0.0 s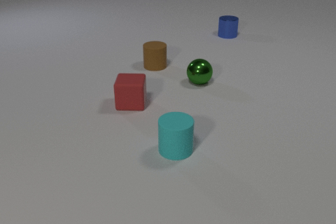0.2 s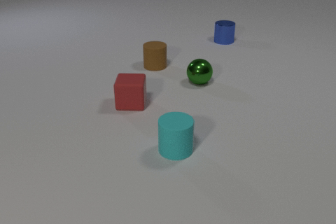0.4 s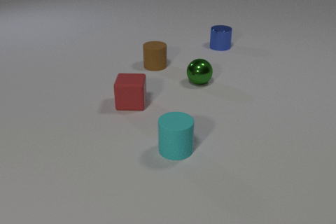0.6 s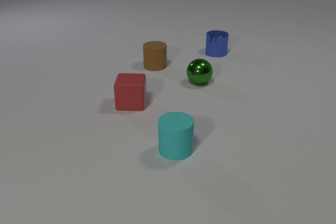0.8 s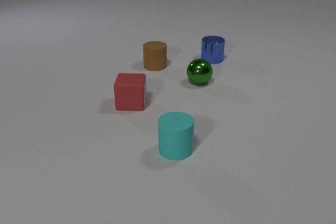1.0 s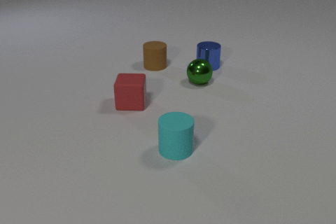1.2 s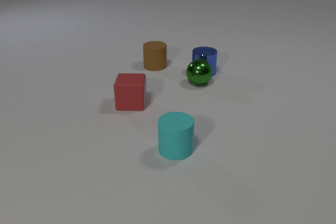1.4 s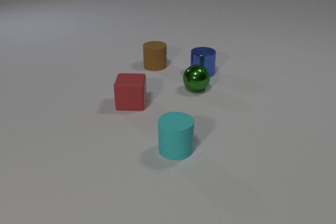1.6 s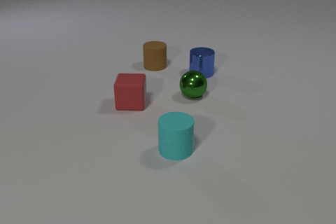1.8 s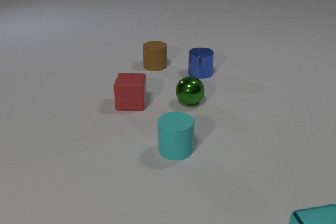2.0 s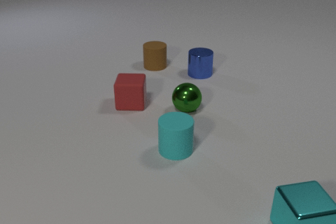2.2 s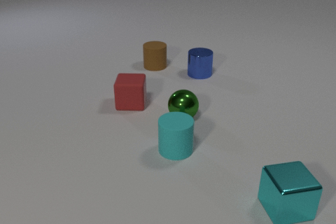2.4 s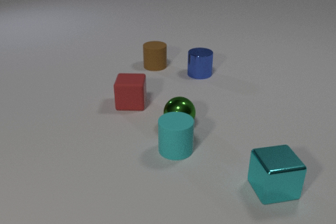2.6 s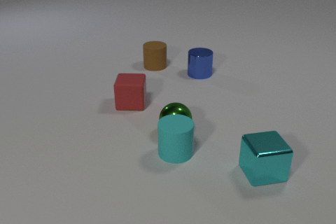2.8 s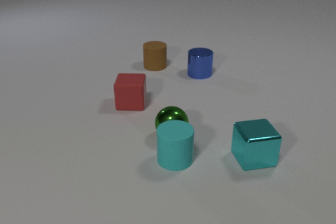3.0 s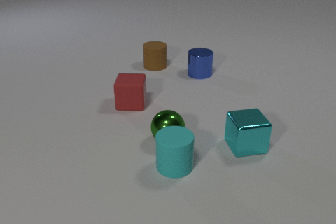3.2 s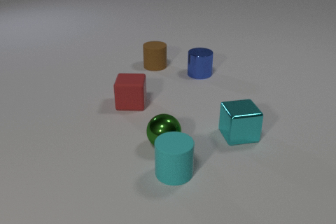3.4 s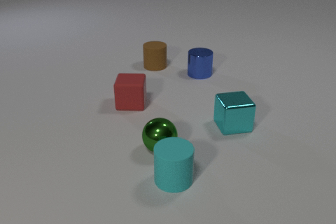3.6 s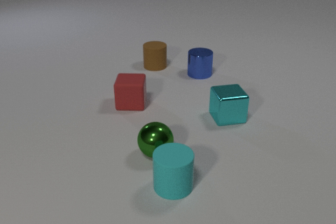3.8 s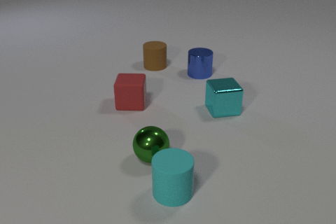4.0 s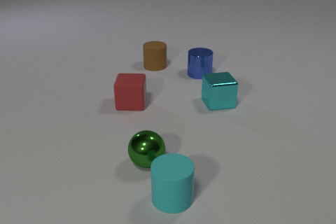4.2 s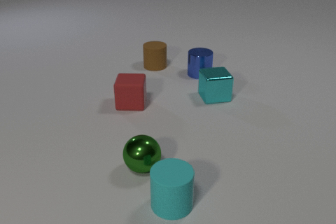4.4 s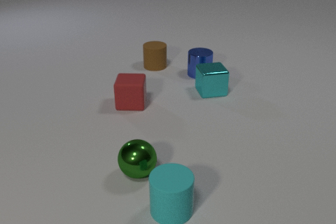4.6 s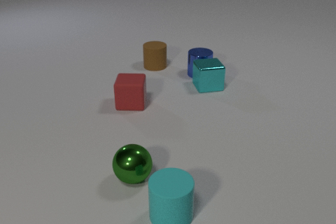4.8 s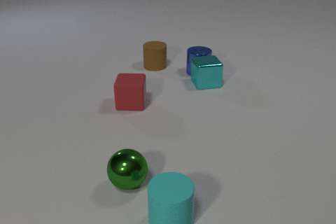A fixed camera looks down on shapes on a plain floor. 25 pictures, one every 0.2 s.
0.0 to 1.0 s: The blue metal cylinder slides toward the camera.
1.0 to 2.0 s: The blue metal cylinder slides toward the camera. The green metal sphere rolls toward the camera. The cyan metal cube comes in at the bottom edge, slides away from the camera and to the left. The blue metal cylinder and the green metal sphere collide.
2.0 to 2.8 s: The green metal sphere rolls toward the camera. The cyan rubber cylinder slides toward the camera. The cyan metal cube slides away from the camera and to the left. The green metal sphere and the cyan rubber cylinder collide.
2.8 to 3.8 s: The green metal sphere rolls toward the camera and to the left. The cyan rubber cylinder slides toward the camera. The cyan metal cube slides away from the camera.
3.8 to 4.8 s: The green metal sphere rolls toward the camera and to the left. The cyan rubber cylinder slides toward the camera. The cyan metal cube slides away from the camera. The blue metal cylinder and the cyan metal cube collide.
What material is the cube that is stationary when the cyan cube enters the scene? rubber.
How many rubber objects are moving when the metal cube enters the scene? 0.
What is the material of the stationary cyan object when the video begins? rubber.
